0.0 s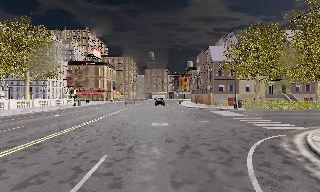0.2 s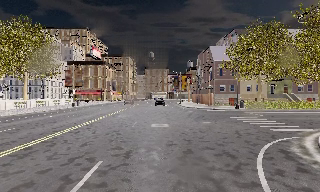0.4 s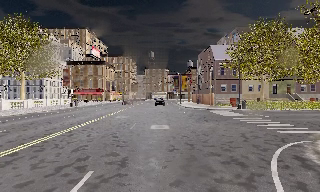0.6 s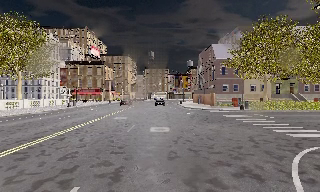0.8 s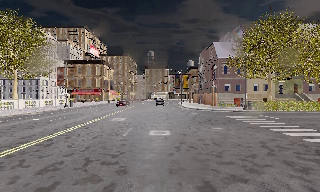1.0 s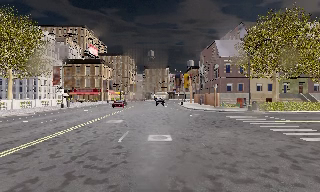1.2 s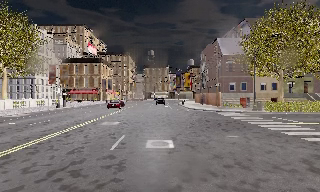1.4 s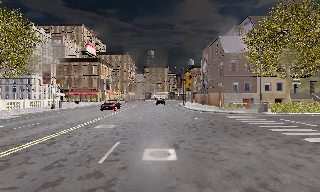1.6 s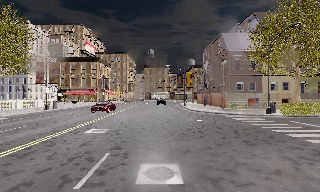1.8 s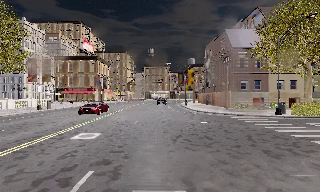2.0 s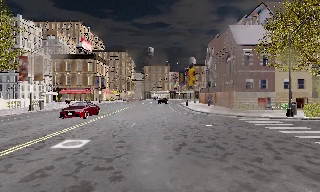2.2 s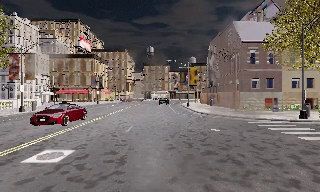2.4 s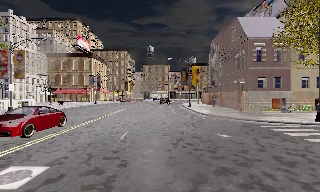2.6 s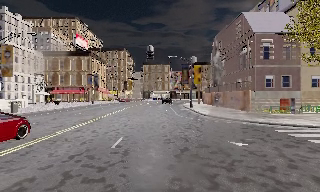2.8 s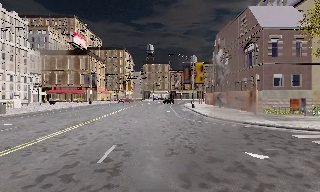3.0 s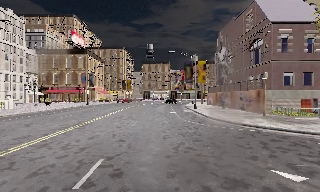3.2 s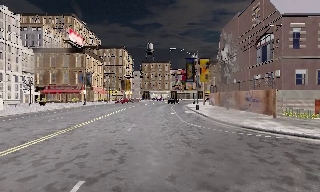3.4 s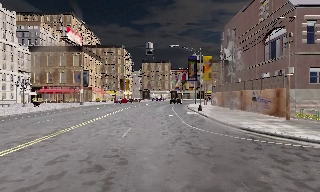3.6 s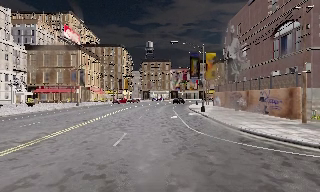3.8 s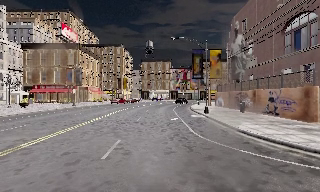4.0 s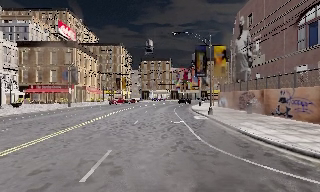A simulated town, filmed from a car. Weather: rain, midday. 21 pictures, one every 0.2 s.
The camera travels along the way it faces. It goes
forward.
0.0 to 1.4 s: The camera travels forward, about 6 m, so what stands in front looms larger. It gains speed.
1.4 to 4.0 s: The camera travels forward, about 17 m, so what stands in front looms larger.
The film runs forward here.
